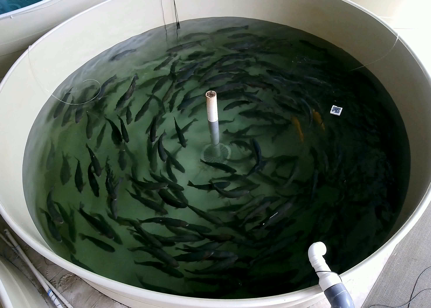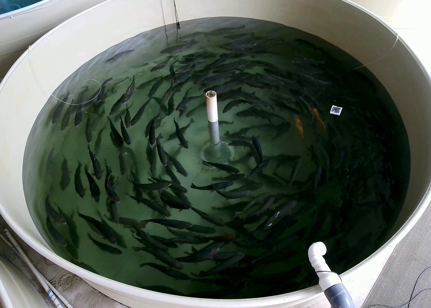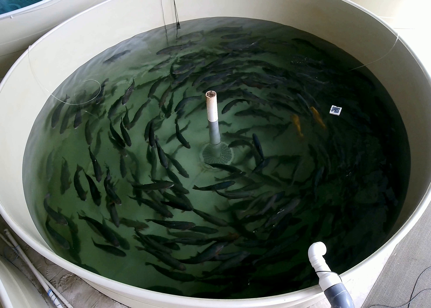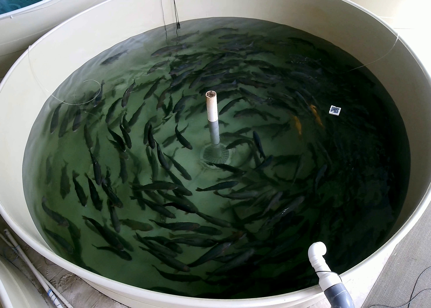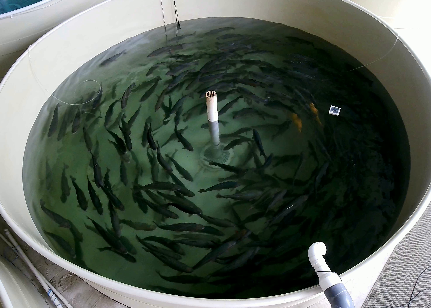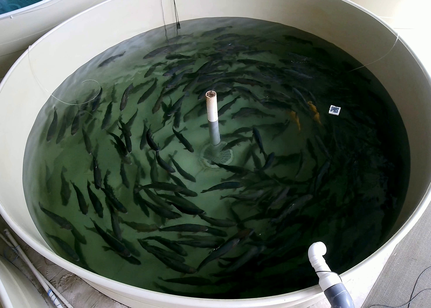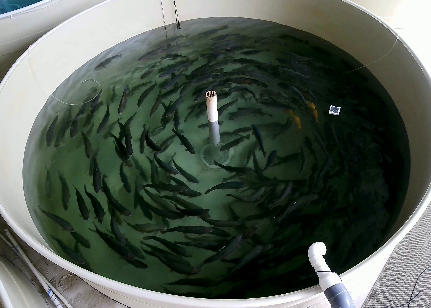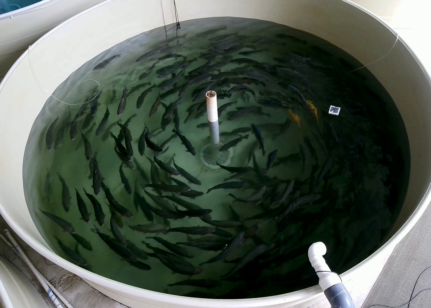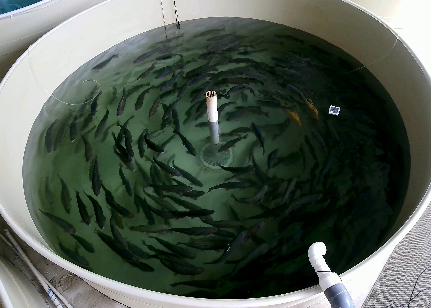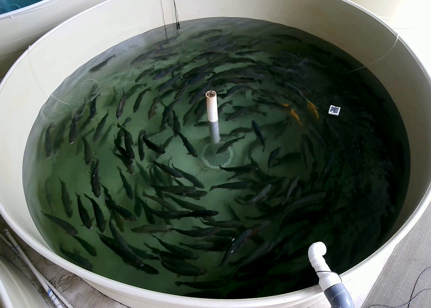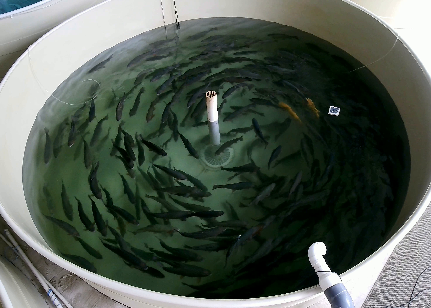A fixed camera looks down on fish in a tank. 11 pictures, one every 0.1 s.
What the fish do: Normal cruising.
